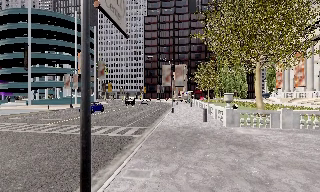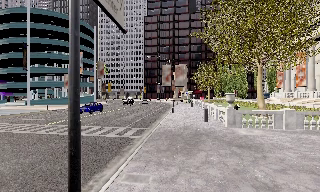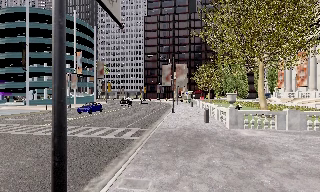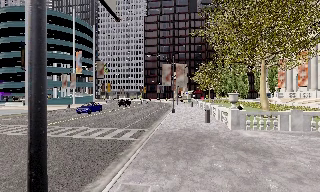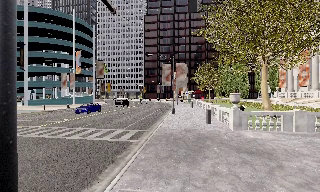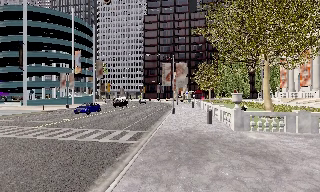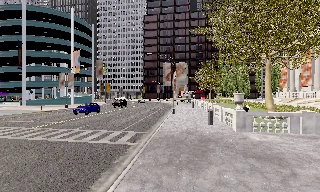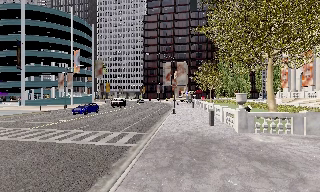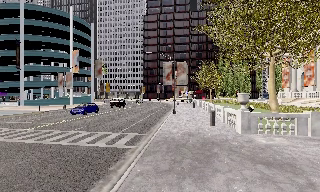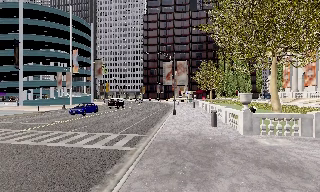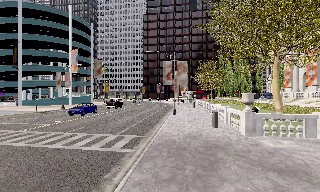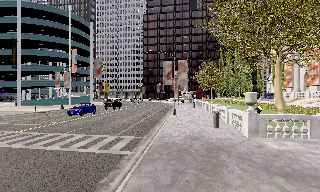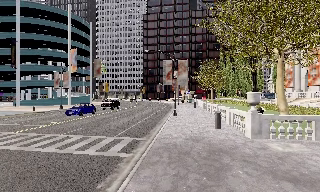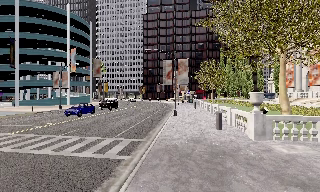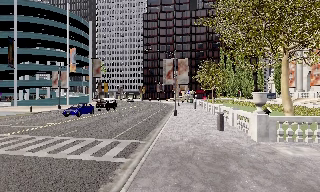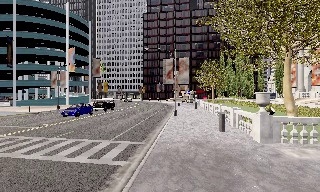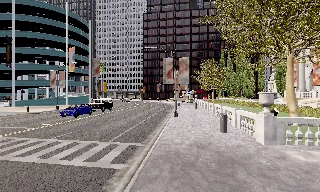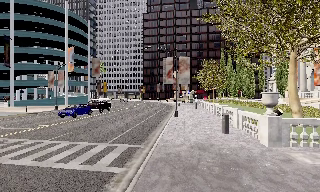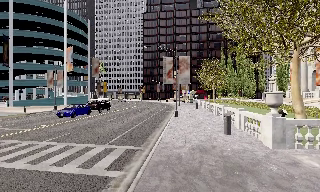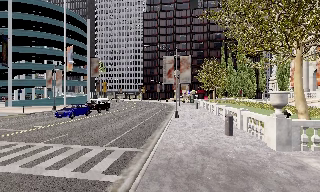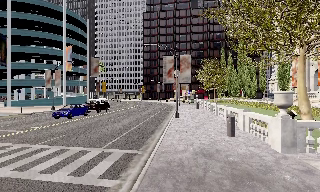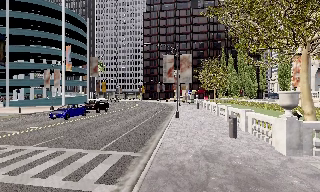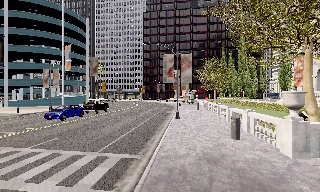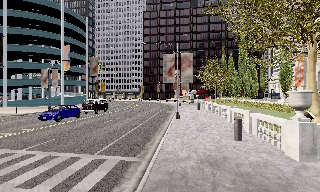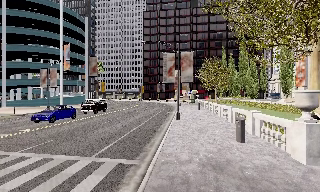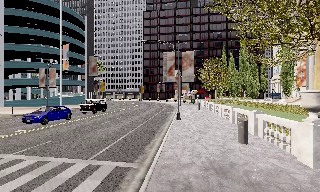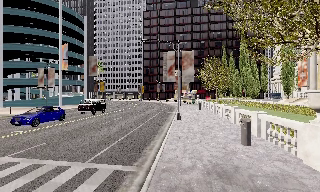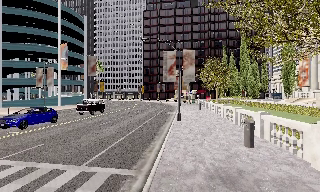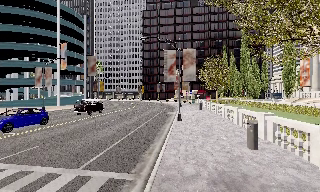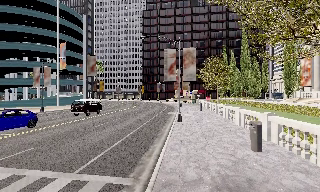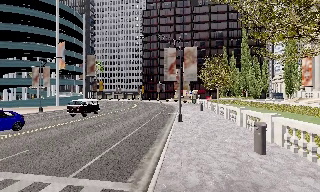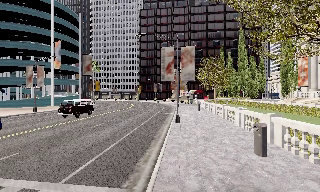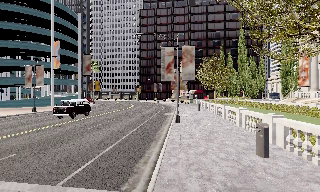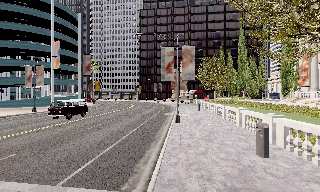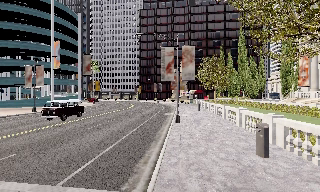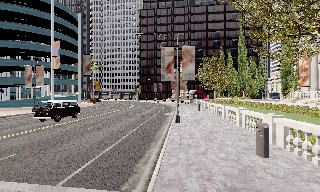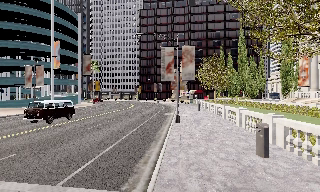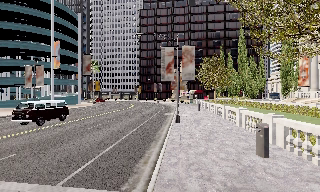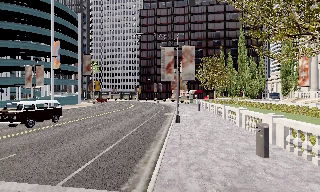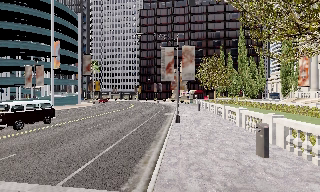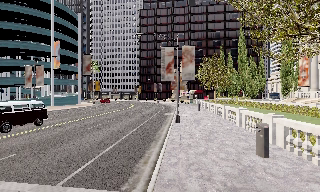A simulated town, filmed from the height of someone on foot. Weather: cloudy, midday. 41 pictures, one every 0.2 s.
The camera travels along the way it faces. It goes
forward.
0.0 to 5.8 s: The camera travels forward, about 8 m, so what stands in front looms larger.
5.8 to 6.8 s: The camera travels forward, about 0.5 m, so what stands in front looms larger. It loses speed.
6.8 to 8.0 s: The camera keeps its place and its aim.
The film runs forward here.
